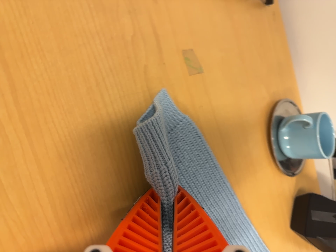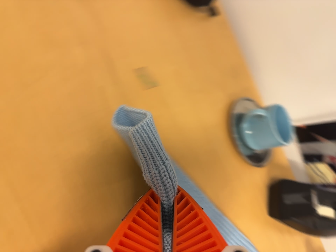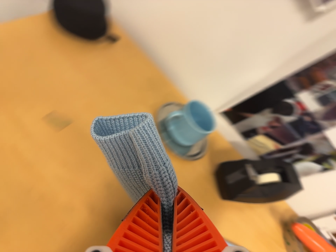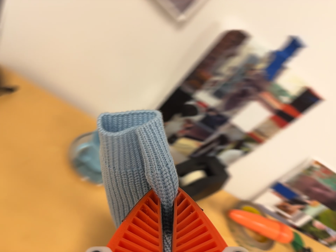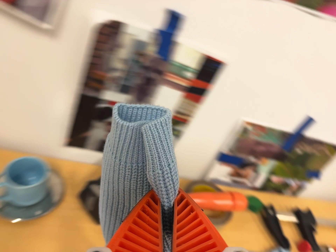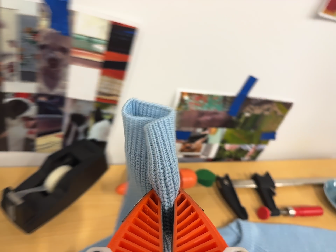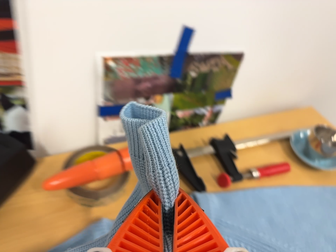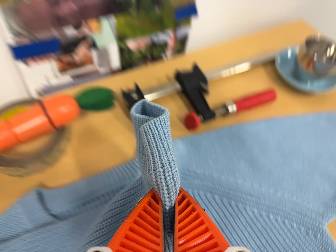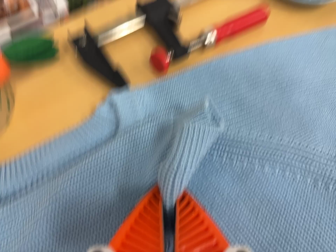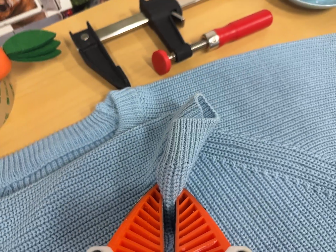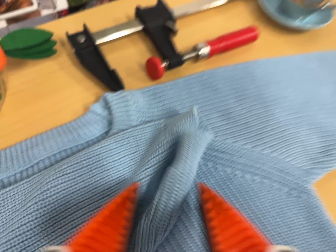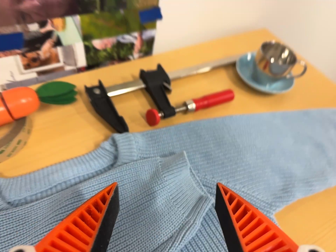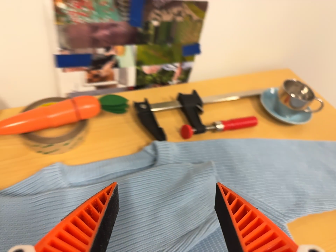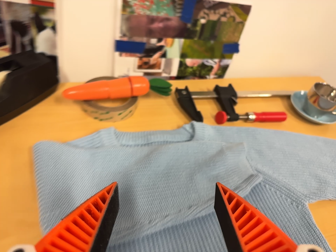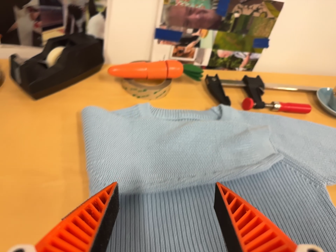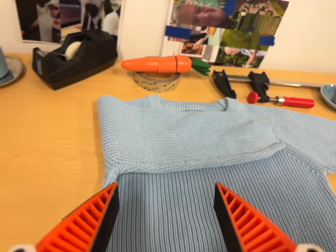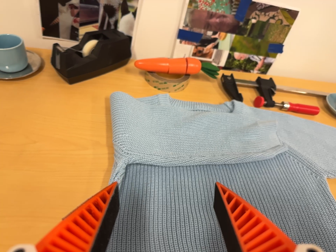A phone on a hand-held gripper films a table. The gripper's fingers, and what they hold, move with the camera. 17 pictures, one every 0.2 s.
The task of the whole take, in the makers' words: left arm across.
0.0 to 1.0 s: The scene slides to the left, as the camera pans about 25 degrees to its right. It travels to its right, about 40 cm, so close, fixed things drift to the left. It rolls about its line of sight by about 70 degrees, and the scene rotates counterclockwise.
1.0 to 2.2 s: The camera travels to its right and forward, about 26 cm, so close, fixed things drift to the left. Its aim tips toward the bottom of its view by about 15 degrees, and the scene shifts upward. It rolls about its line of sight by about 15 degrees, and the scene rotates counterclockwise.
2.2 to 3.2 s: The camera swings to its left by about 15 degrees, and the scene slides to the right. It travels backward and toward the bottom of its view, about 28 cm, so what stands in front gets smaller. Its aim tips toward the top of its view by about 10 degrees. It rolls about its line of sight by about 20 degrees, and the scene rotates clockwise.
The film runs forward here.
